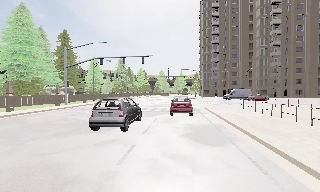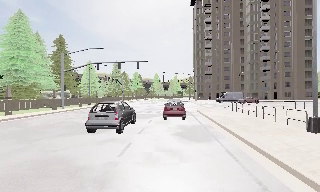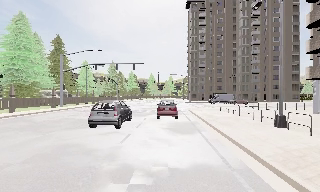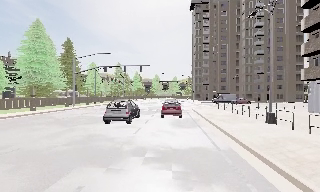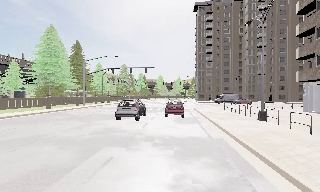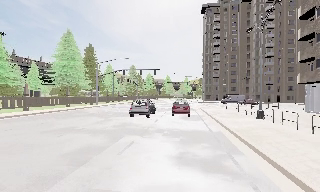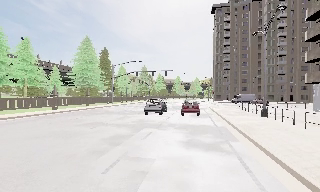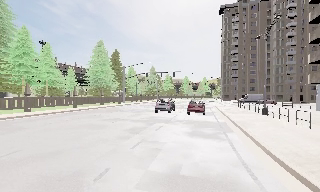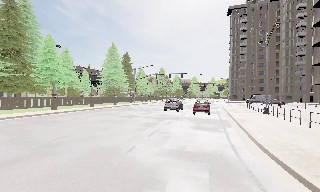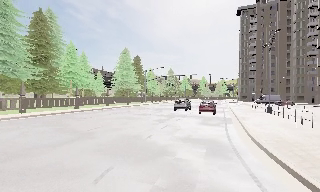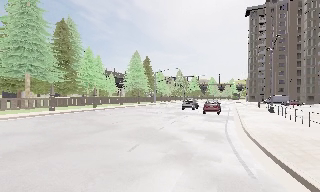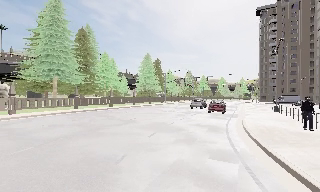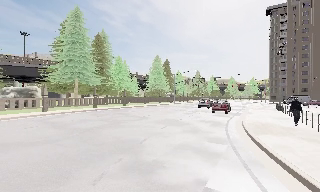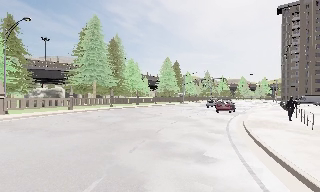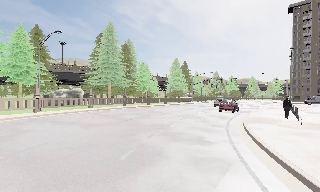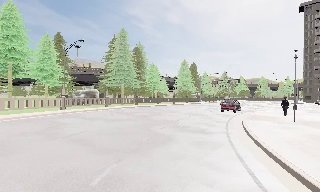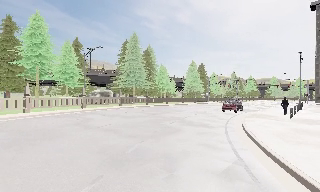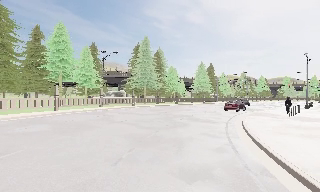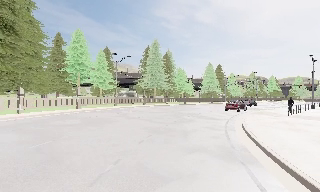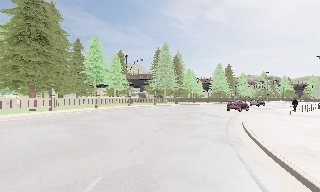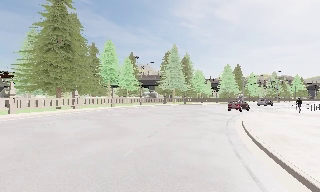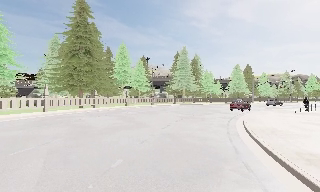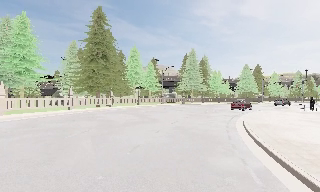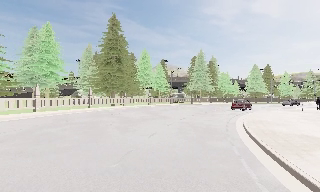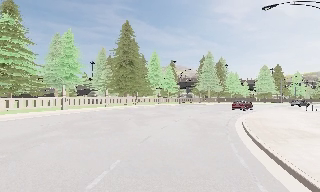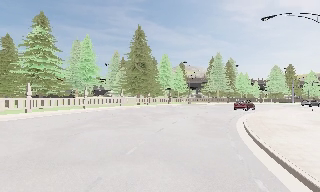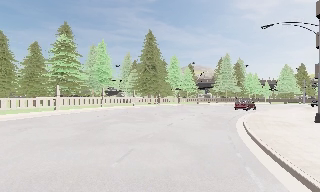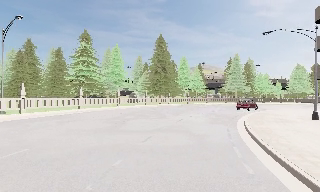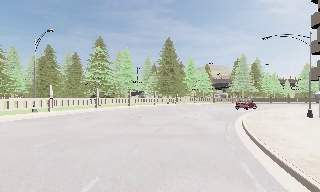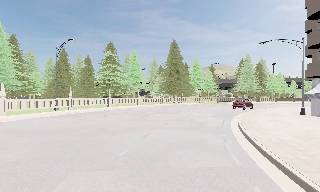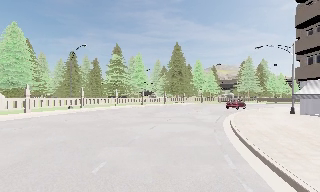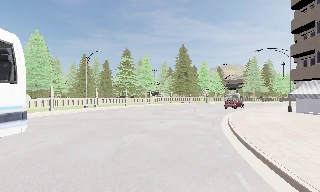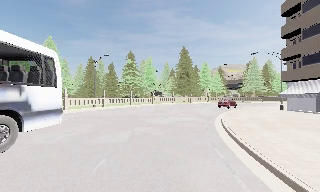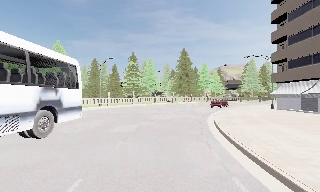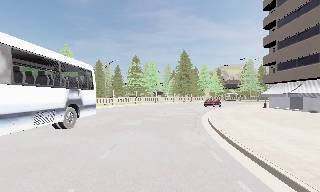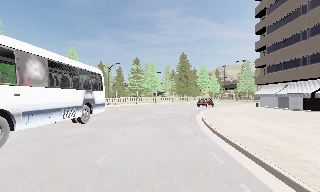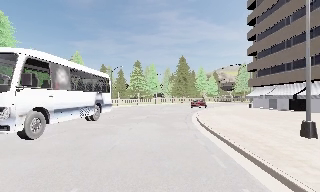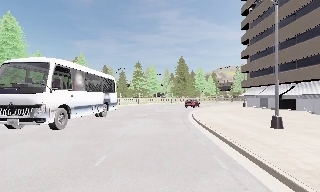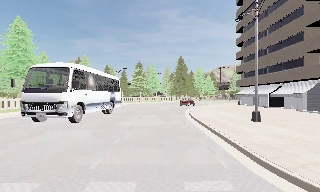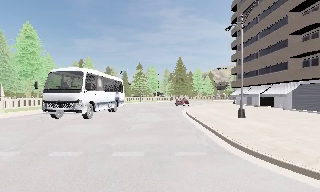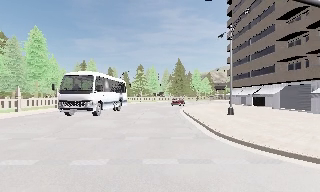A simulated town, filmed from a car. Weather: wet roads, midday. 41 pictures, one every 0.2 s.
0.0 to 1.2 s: The camera travels backward, about 9 m, so what stands in front gets smaller.
1.2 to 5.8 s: The scene slides to the right, as the camera pans about 75 degrees to its left. It travels backward, about 45 m.
5.8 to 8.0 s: The camera travels backward, about 20 m, so what stands in front gets smaller.
The film runs backward here.
